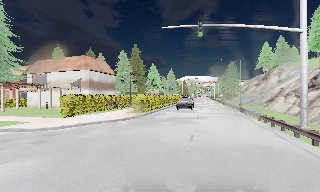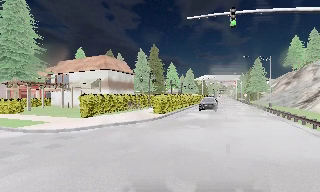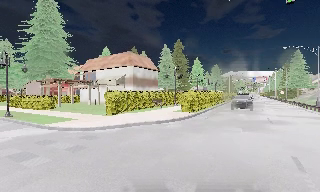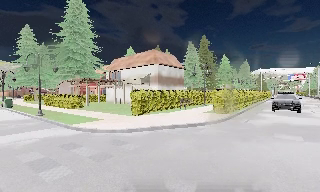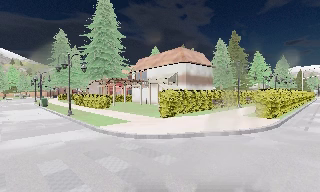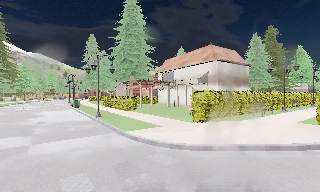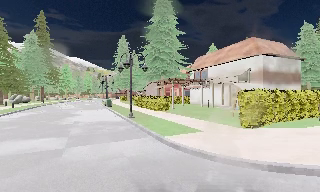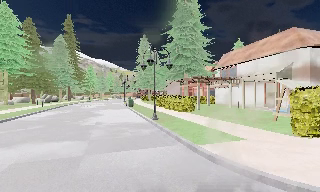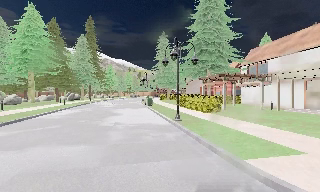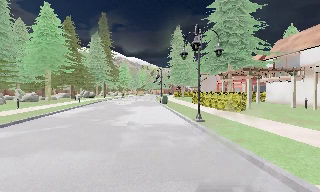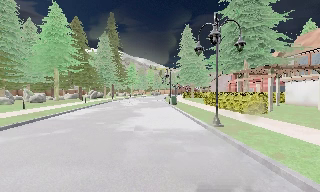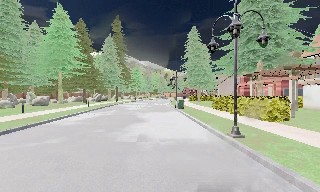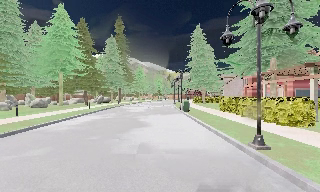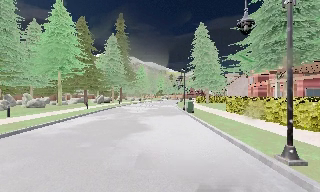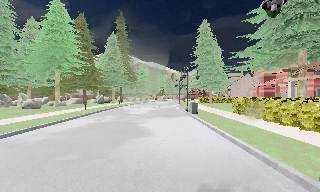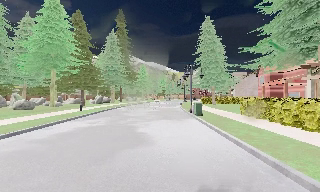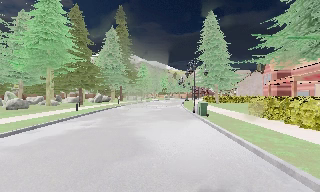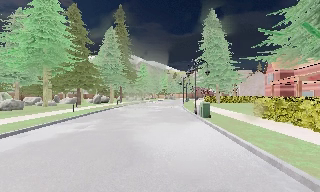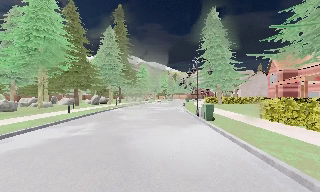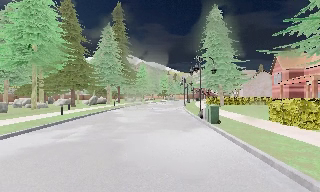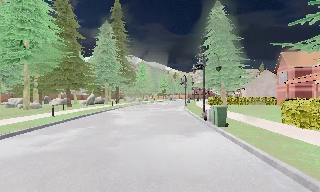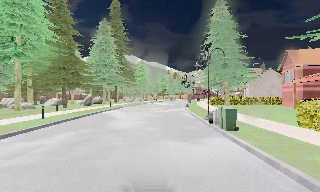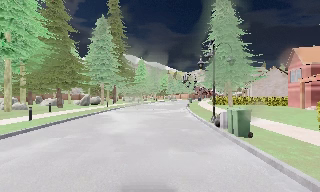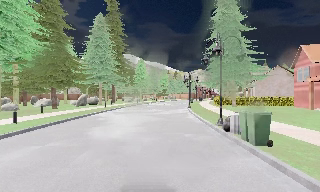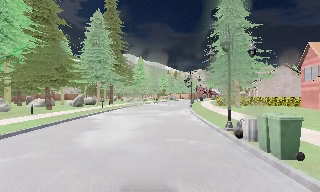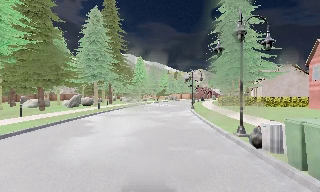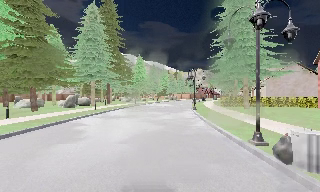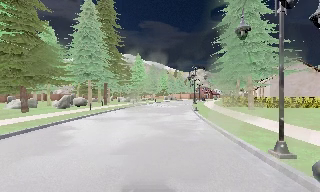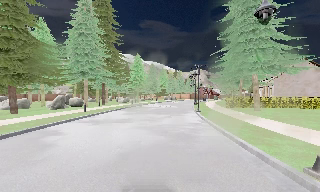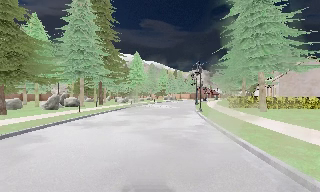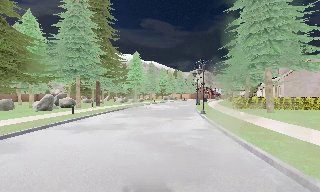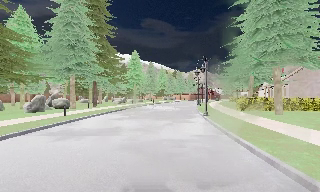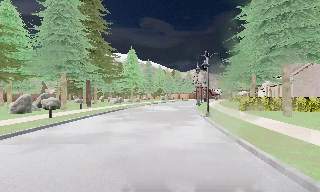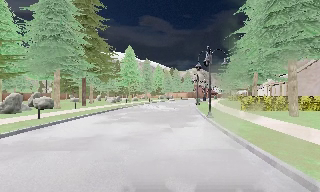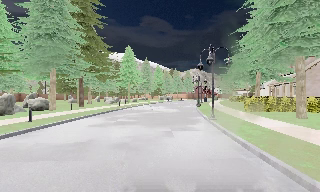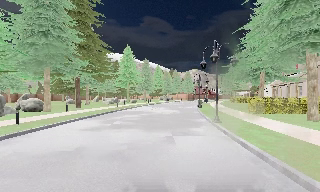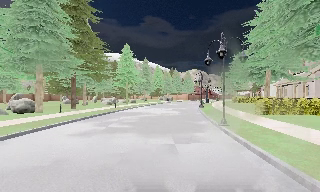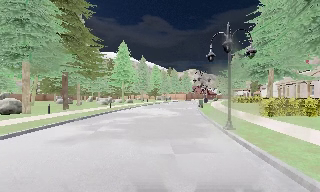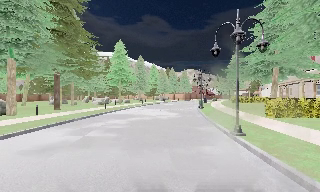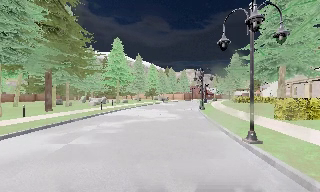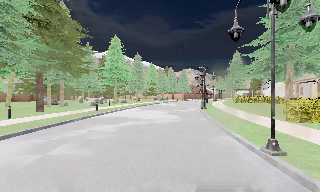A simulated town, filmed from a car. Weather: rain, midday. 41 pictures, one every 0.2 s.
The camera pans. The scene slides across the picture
to the right.
The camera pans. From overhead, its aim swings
counterclockwise.
0.0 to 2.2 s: The camera swings to its left by about 70 degrees, and the scene slides to the right. It travels forward, about 12 m.
2.2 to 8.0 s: The camera travels forward, about 30 m, so what stands in front looms larger.
The film runs forward here.
